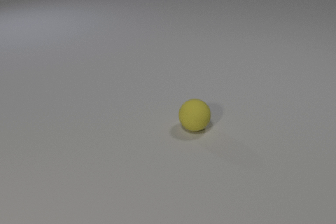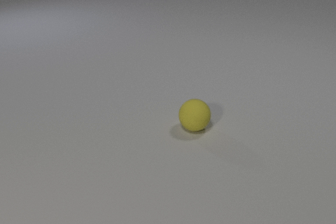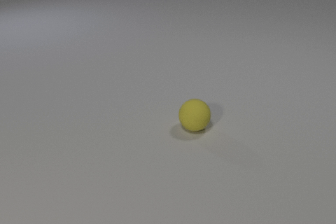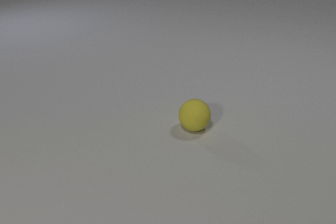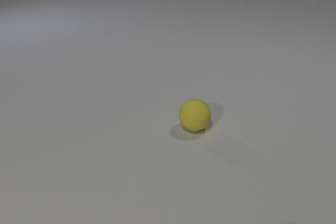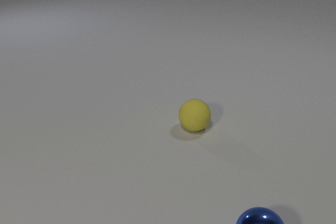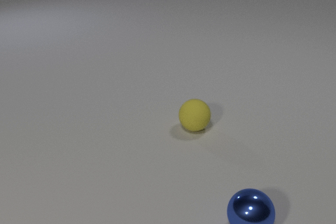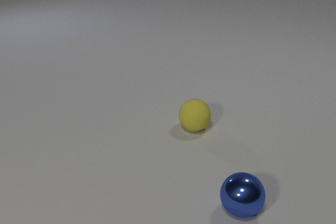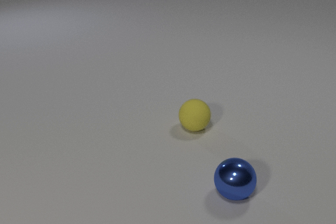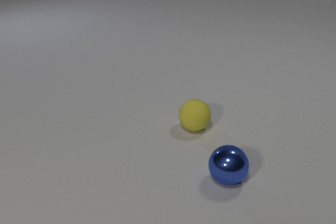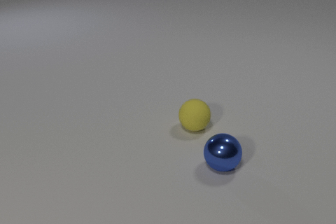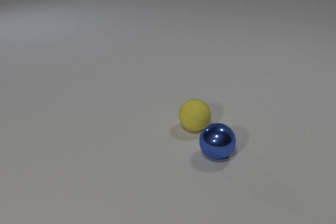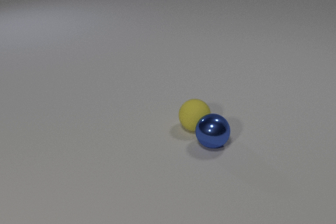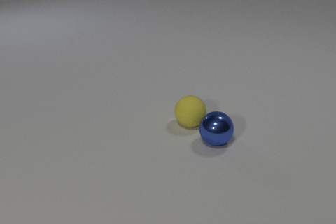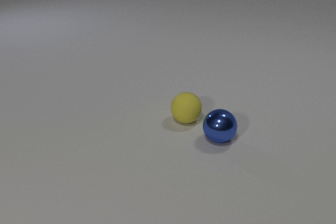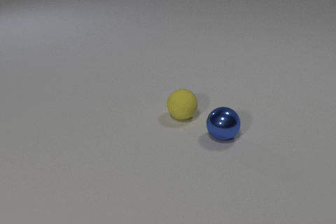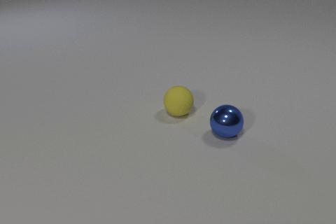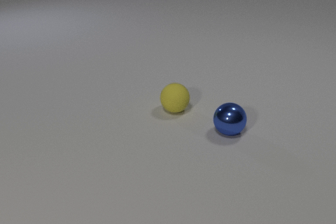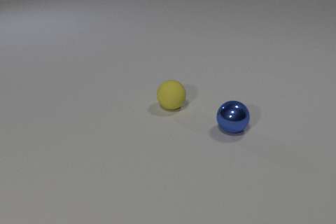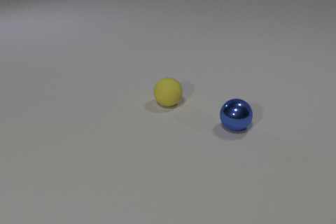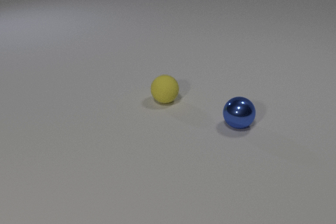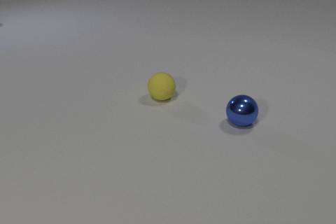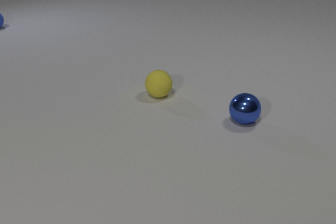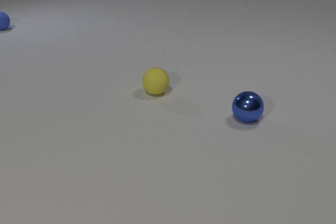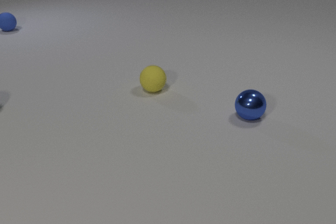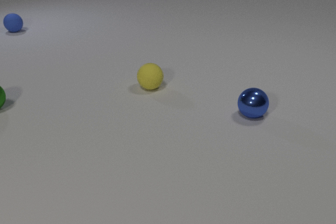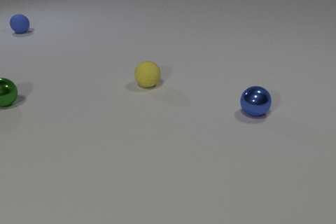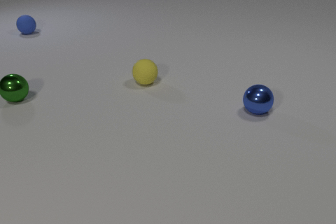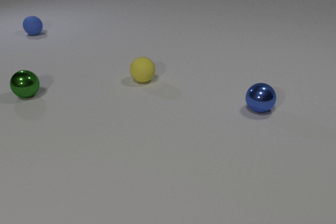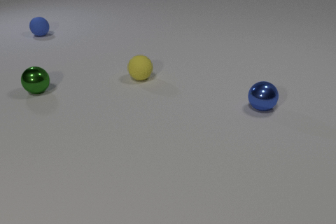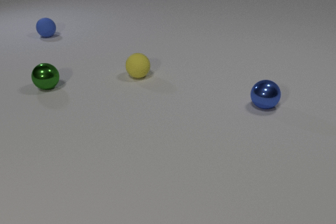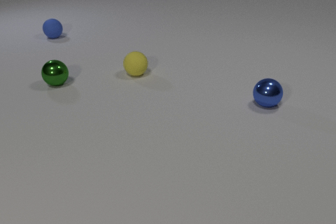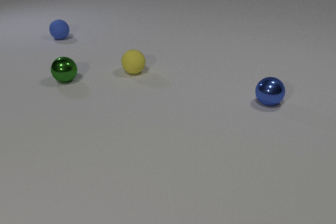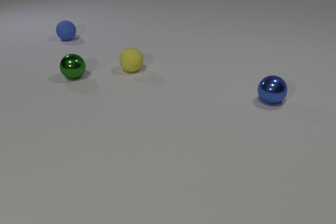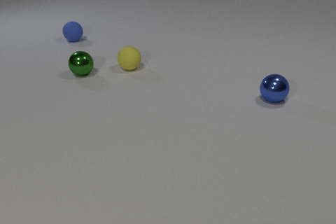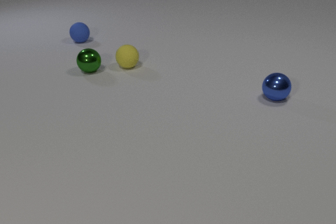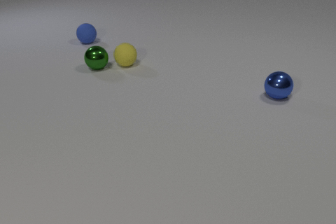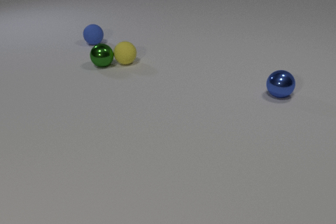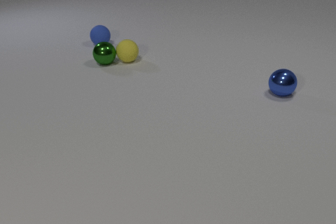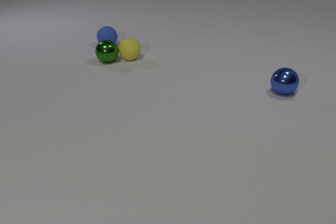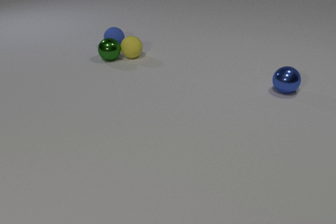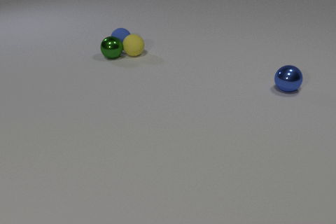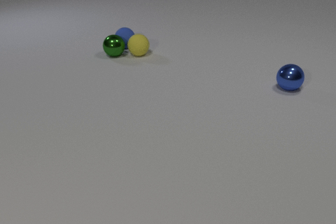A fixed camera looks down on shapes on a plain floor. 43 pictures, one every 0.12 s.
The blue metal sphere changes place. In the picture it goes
away from the camera.
The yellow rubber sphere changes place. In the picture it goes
away from the camera.
0.00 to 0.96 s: The blue metal sphere comes in at the bottom edge, rolls away from the camera.
0.96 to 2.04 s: The blue metal sphere rolls away from the camera. The yellow rubber sphere rolls away from the camera and to the left. The blue metal sphere and the yellow rubber sphere collide.
2.04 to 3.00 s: The blue metal sphere rolls away from the camera and to the right. The yellow rubber sphere rolls away from the camera and to the left. The green metal sphere comes in at the left edge. The blue rubber sphere comes in at the left edge, rolls toward the camera and to the right.
3.00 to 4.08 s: The blue metal sphere rolls away from the camera and to the right. The yellow rubber sphere rolls away from the camera and to the left. The green metal sphere rolls to the right and away from the camera. The blue rubber sphere rolls to the right and toward the camera.
4.08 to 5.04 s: The blue metal sphere rolls away from the camera and to the right. The yellow rubber sphere rolls away from the camera. The green metal sphere rolls away from the camera and to the right. The blue rubber sphere rolls to the right and toward the camera. The yellow rubber sphere and the green metal sphere collide. The yellow rubber sphere and the blue rubber sphere collide.
What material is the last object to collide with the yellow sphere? rubber.
How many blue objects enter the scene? 2.
How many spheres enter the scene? 3.
